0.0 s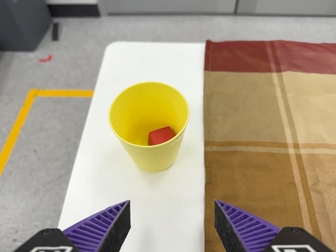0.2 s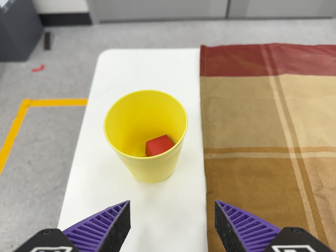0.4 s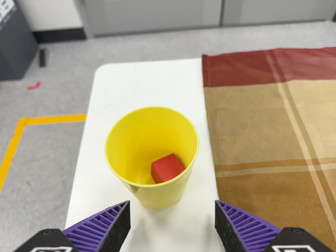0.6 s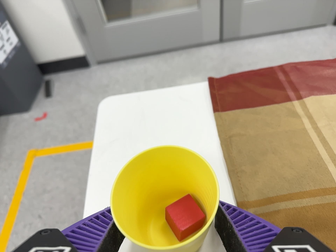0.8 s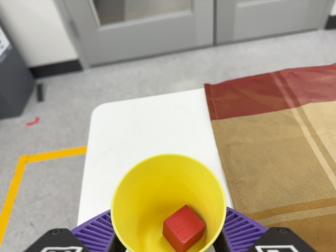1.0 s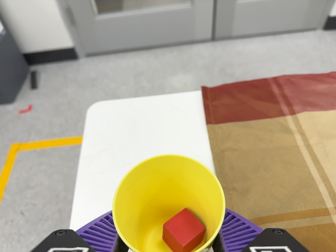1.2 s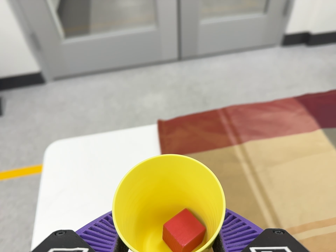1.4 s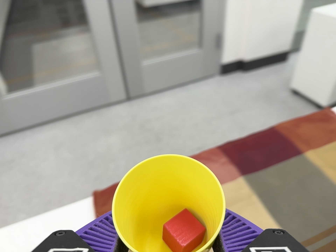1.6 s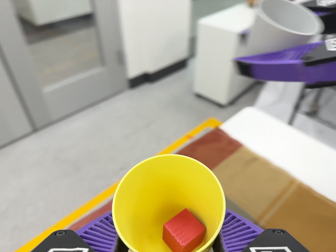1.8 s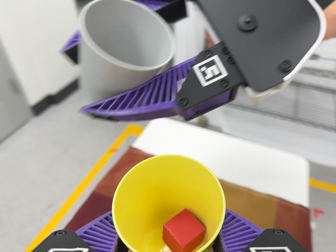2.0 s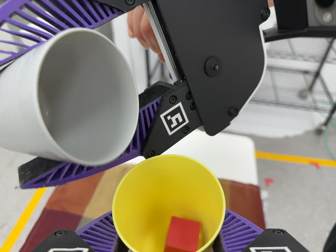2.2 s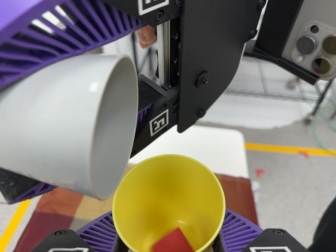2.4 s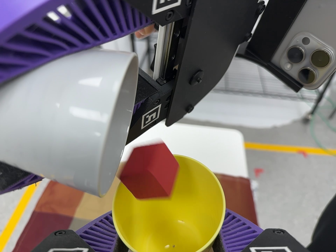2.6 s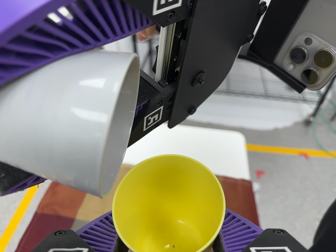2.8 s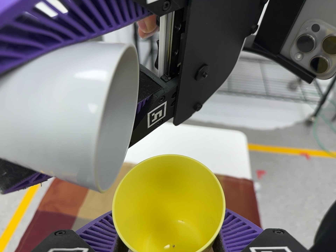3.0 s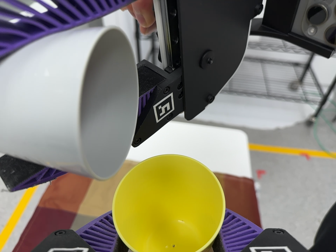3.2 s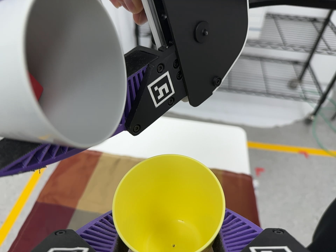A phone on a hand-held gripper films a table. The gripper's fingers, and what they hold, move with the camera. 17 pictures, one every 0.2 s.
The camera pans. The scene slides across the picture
to the left.
The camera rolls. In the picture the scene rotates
counterclockwise.
0.0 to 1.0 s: The camera travels forward and toward the top of its view, about 9 cm, so what stands in front looms larger.
1.0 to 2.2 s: The scene slides to the left, as the camera pans about 60 degrees to its right. It travels toward the top of its view and to its right, about 28 cm, so close, fixed things drift downward. It rolls about its line of sight by about 50 degrees, and the scene rotates counterclockwise.
2.2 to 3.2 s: The camera keeps its place and its aim.
The film runs backward here.
